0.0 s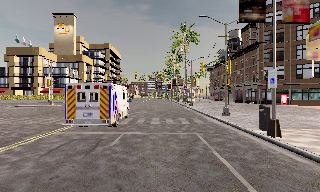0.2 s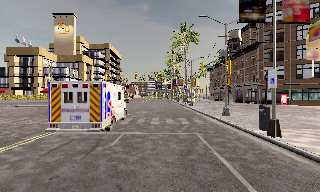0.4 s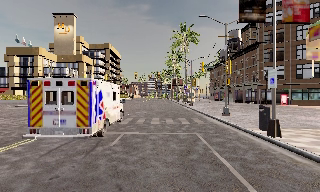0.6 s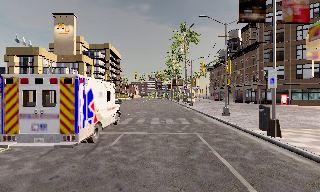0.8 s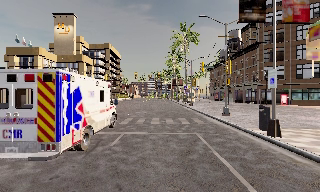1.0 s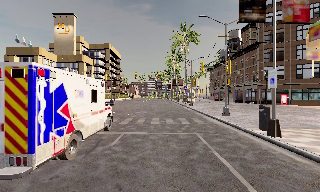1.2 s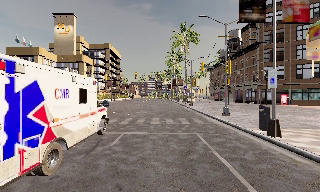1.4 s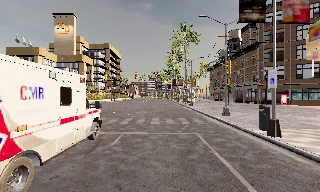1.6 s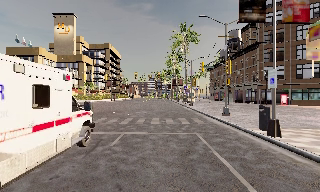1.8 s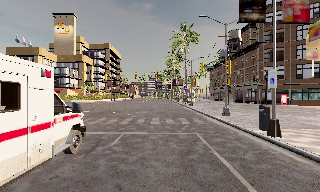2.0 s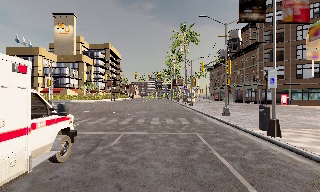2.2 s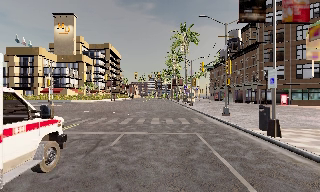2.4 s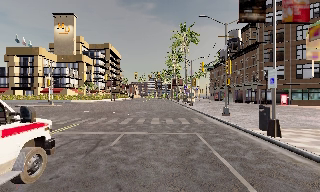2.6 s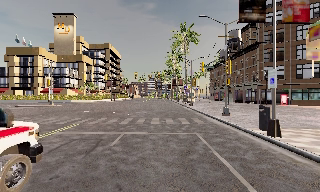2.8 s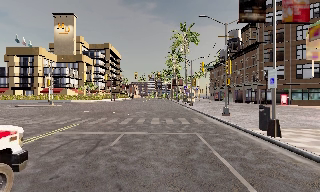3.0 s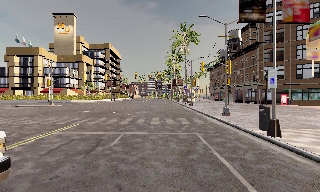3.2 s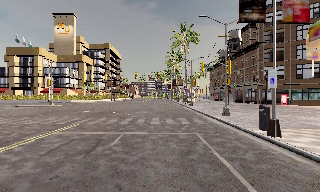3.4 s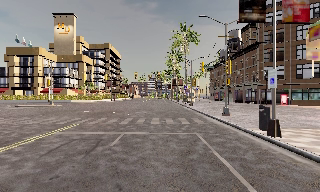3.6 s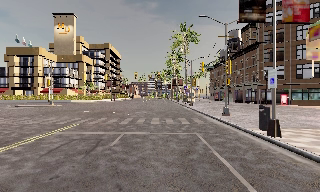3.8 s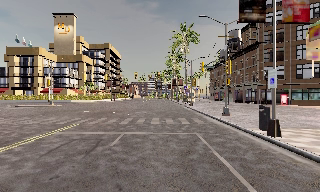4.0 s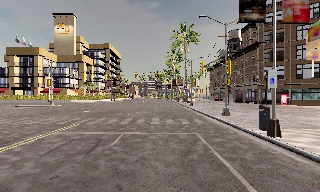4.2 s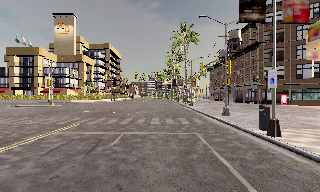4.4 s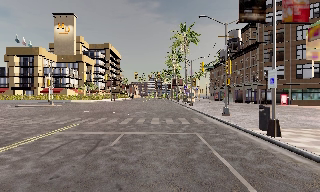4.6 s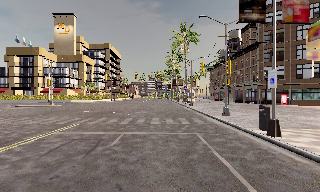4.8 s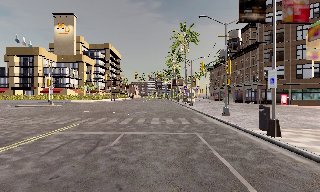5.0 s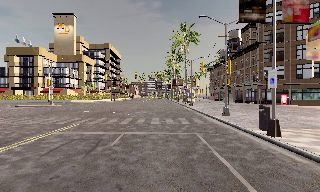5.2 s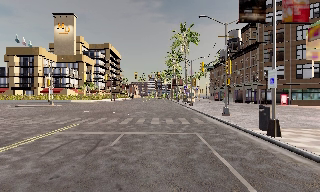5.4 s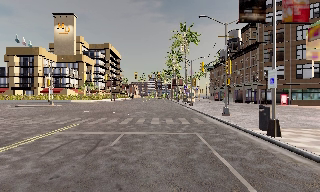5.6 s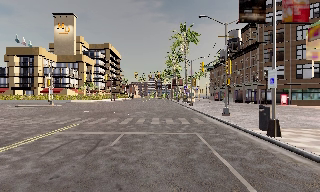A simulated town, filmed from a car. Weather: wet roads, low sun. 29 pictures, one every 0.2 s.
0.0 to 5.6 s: The camera keeps its place and its aim.
The film runs backward here.
